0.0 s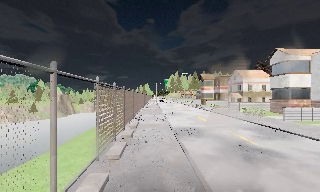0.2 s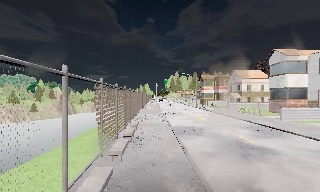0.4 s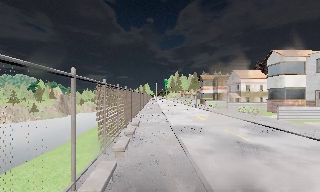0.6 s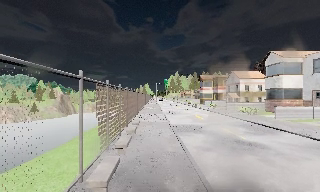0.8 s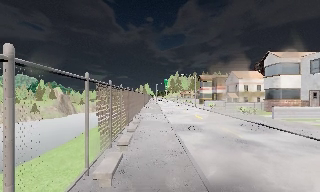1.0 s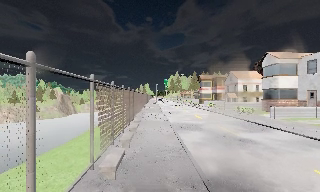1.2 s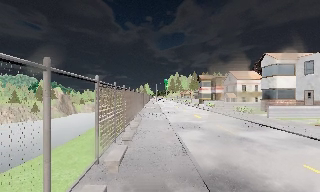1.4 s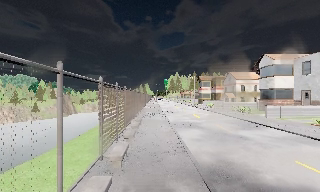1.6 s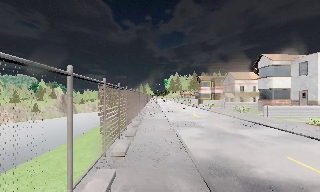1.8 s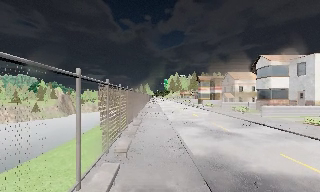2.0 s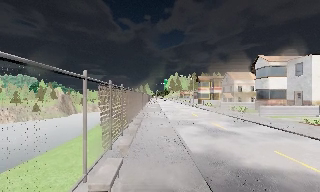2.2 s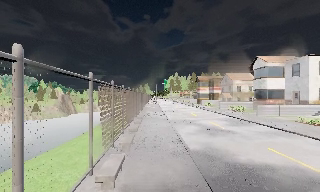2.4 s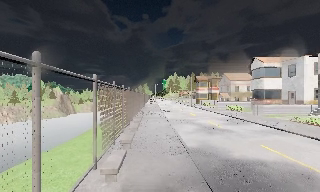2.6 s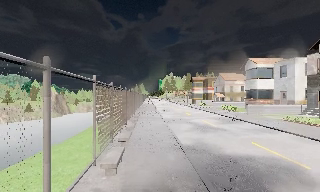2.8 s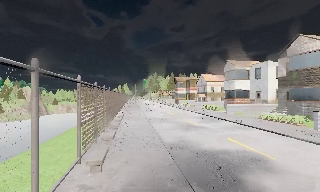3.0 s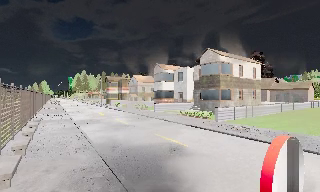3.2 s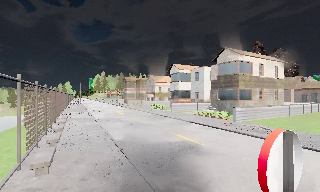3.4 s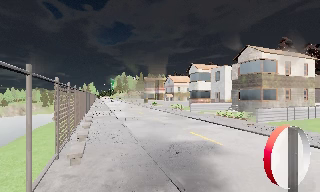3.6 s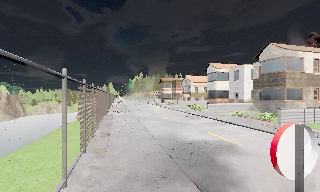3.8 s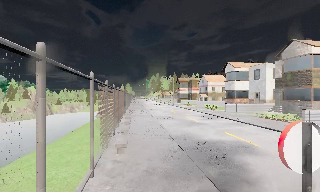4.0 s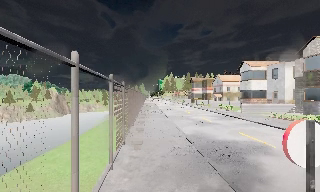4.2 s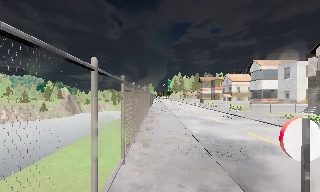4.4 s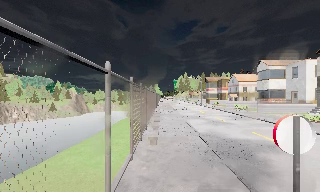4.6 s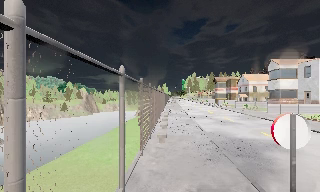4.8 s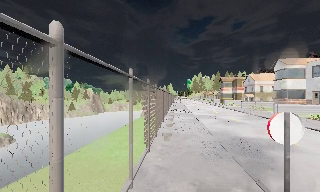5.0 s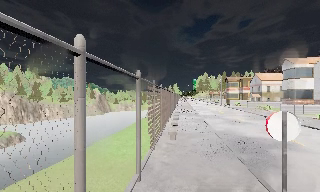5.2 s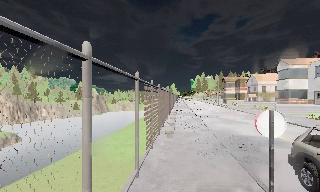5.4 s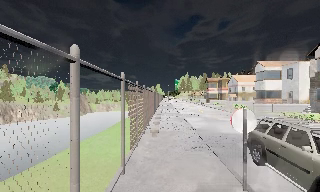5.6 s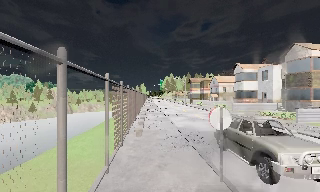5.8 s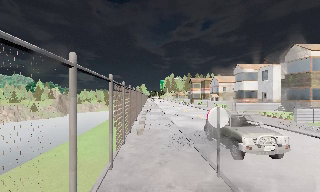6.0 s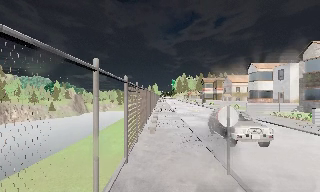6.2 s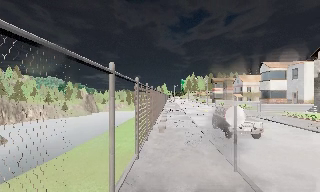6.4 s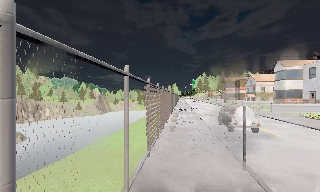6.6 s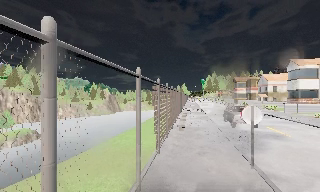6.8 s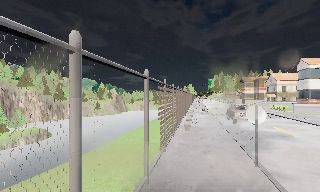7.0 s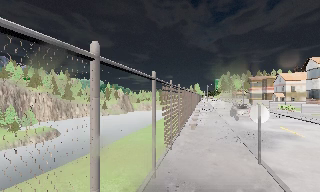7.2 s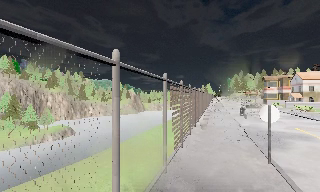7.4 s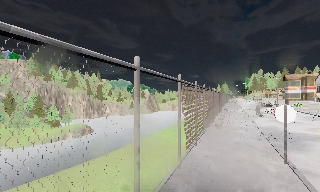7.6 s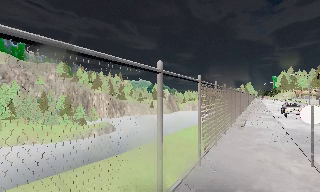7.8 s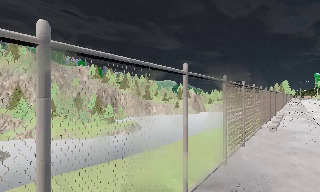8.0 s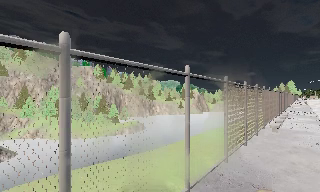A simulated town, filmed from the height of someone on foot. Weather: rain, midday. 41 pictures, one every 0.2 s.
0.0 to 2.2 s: The camera travels backward, about 4.5 m, so what stands in front gets smaller.
2.2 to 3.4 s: The camera swings to its right by about 20 degrees, and the scene slides to the left. It travels backward, about 2.5 m, so what stands in front gets smaller.
3.4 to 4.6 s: The scene slides to the right, as the camera pans about 25 degrees to its left. It travels backward, about 2 m, so what stands in front gets smaller.
4.6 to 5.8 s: The camera travels backward, about 1.5 m, so what stands in front gets smaller.
5.8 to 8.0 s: The scene slides to the right, as the camera pans about 45 degrees to its left. It travels backward, about 3.5 m.
The film runs backward here.
